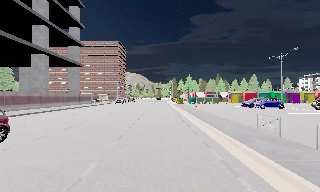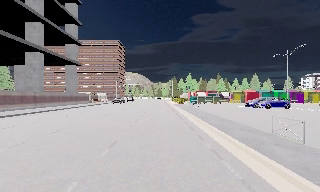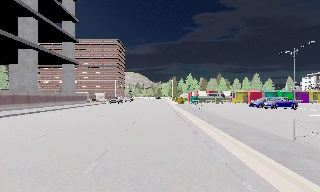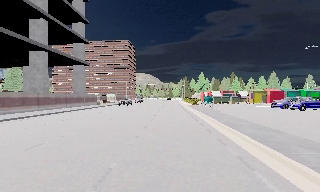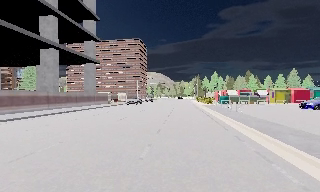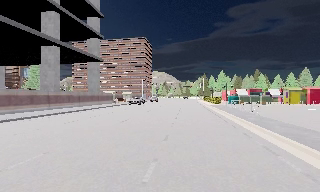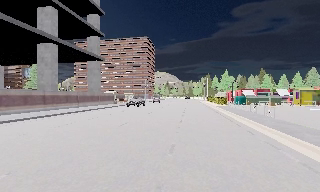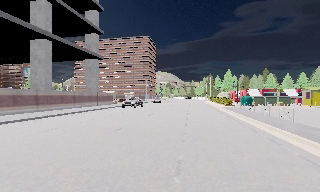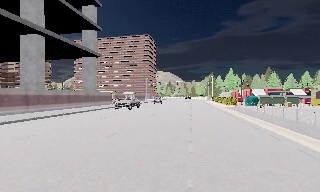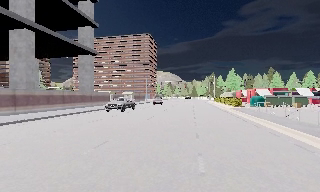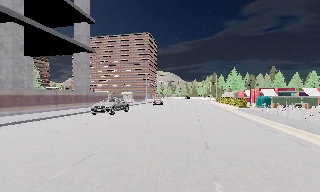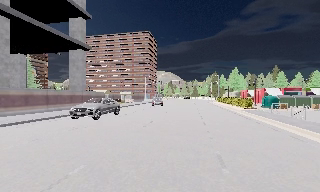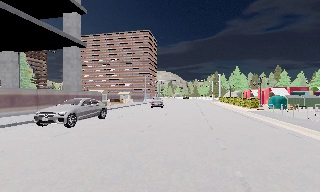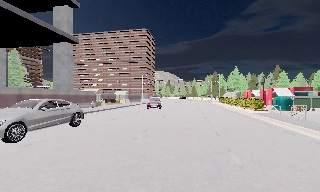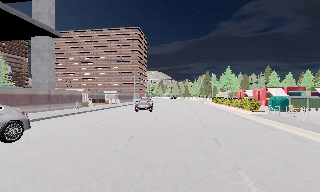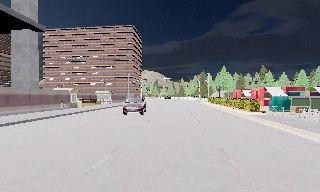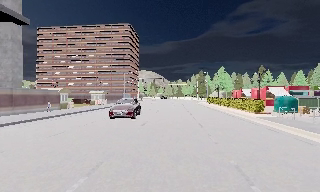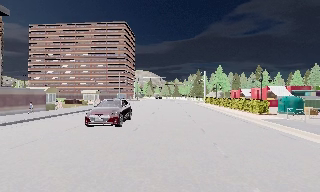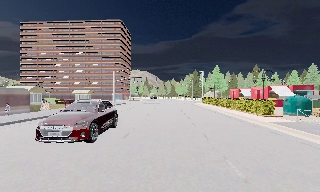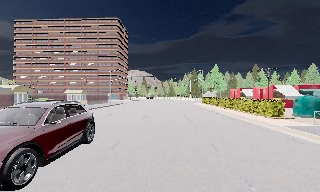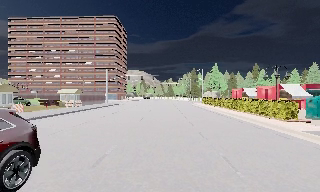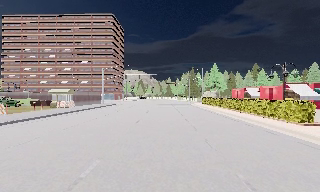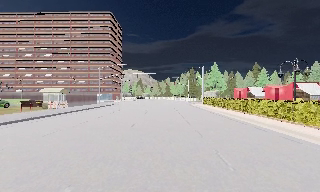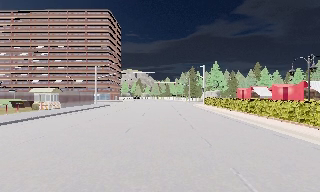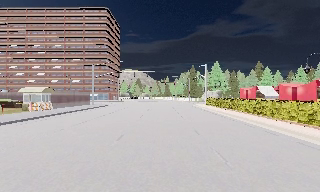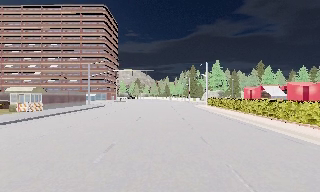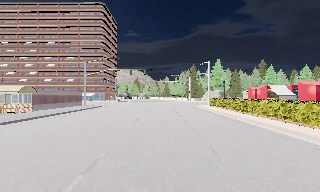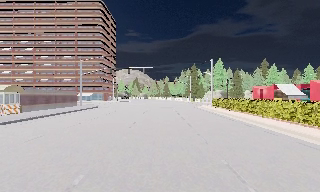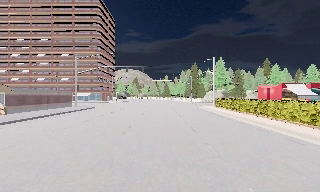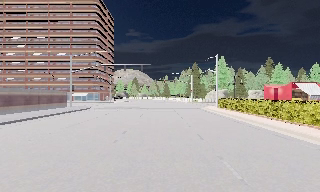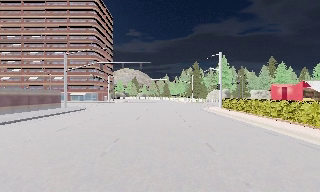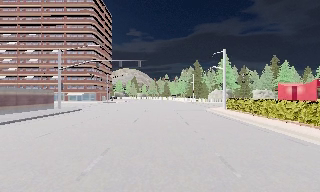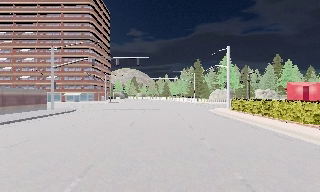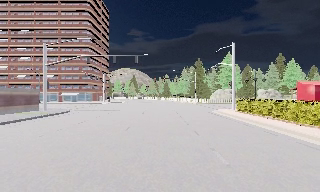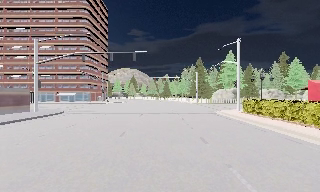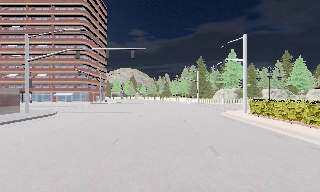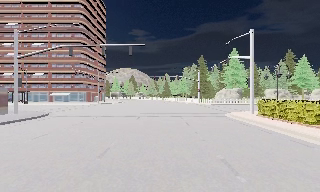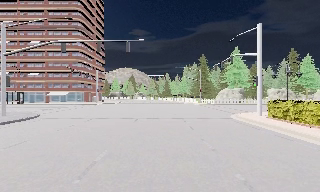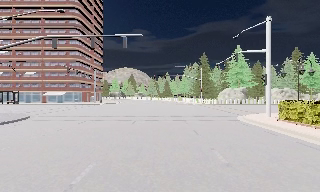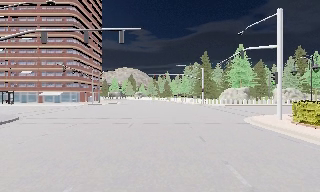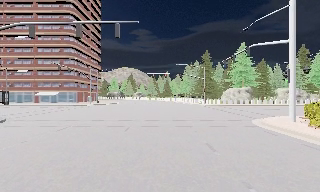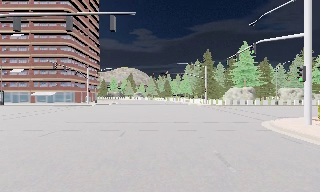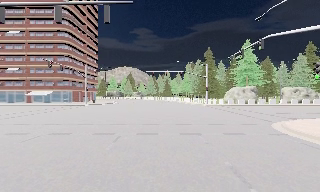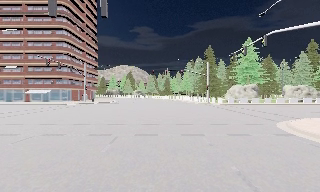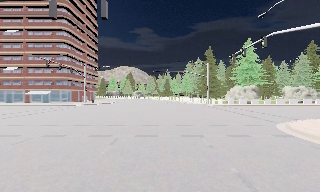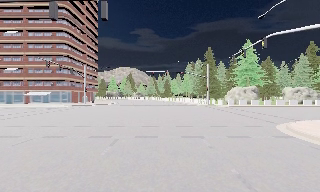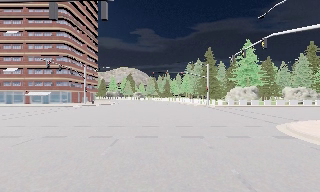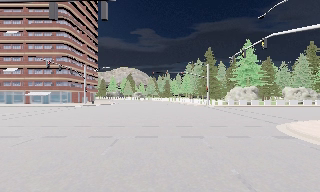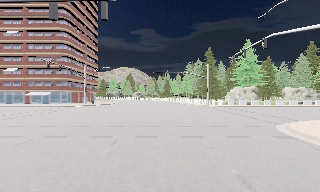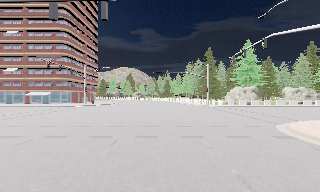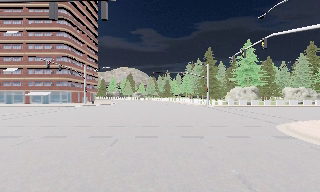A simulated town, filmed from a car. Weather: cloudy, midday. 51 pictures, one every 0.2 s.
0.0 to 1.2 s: The scene slides to the right, as the camera pans about 10 degrees to its left. It travels forward, about 8 m, so what stands in front looms larger.
1.2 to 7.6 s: The camera swings to its right by about 10 degrees, and the scene slides to the left. It travels forward, about 45 m, so what stands in front looms larger.
7.6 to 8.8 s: The camera travels forward, about 4.5 m, so what stands in front looms larger. It loses speed.
8.8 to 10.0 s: The camera keeps its place and its aim.
The film runs forward here.
